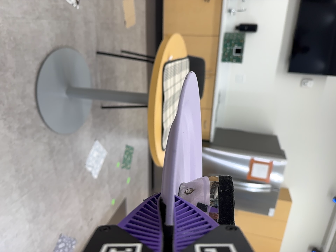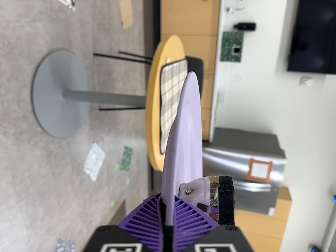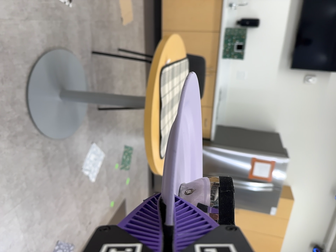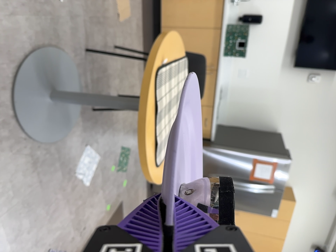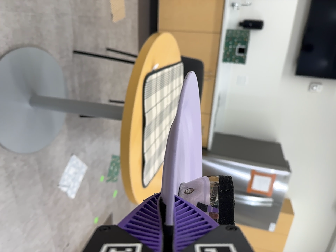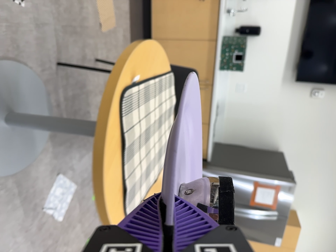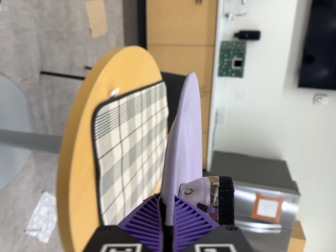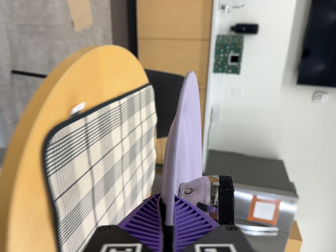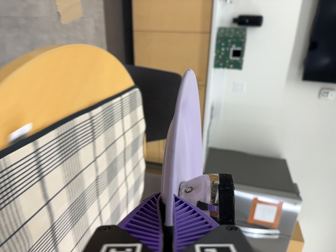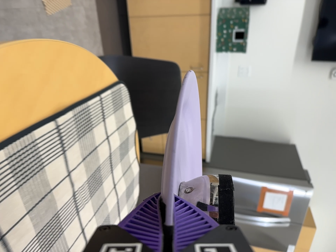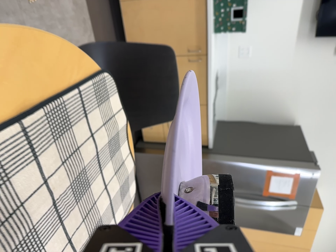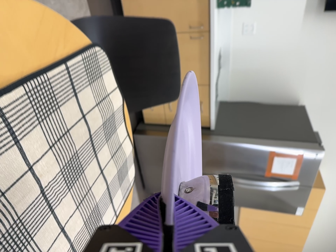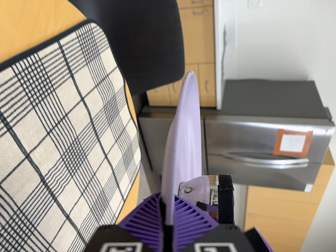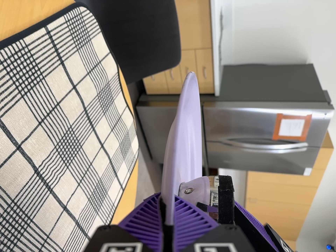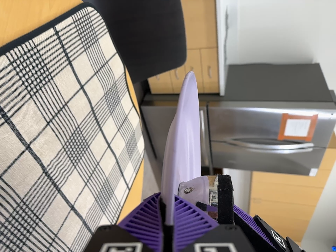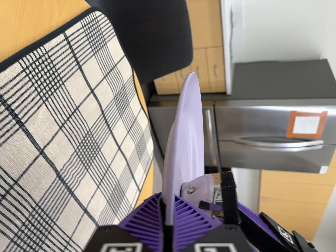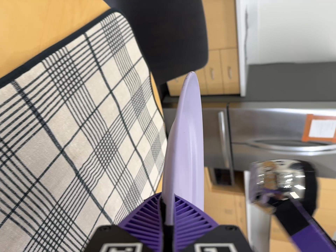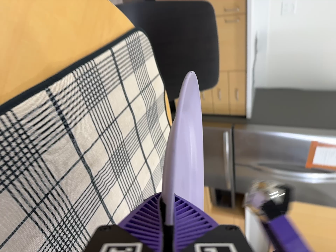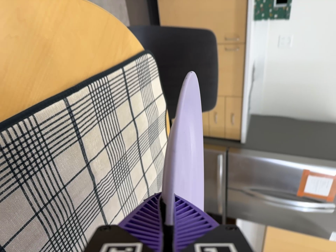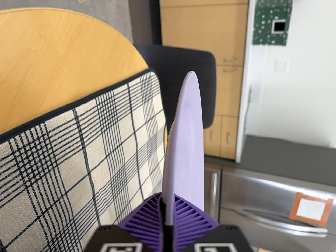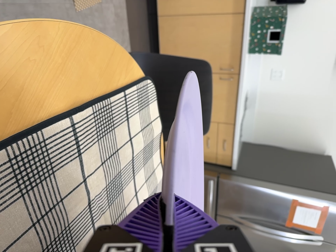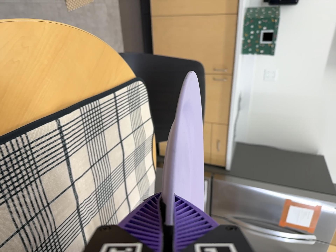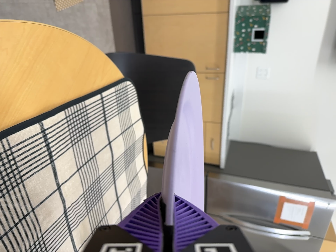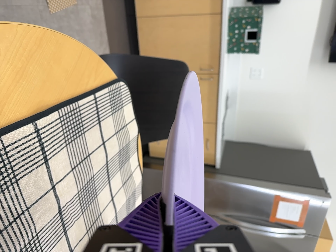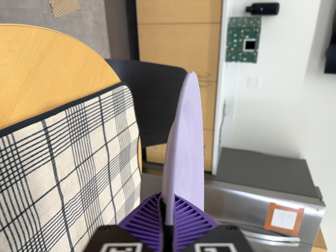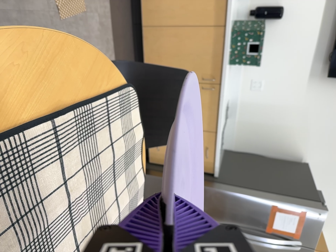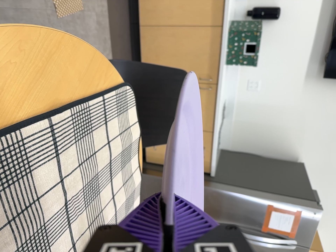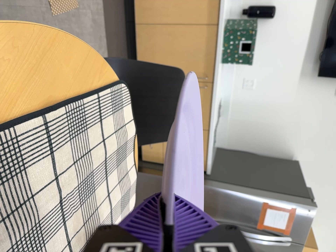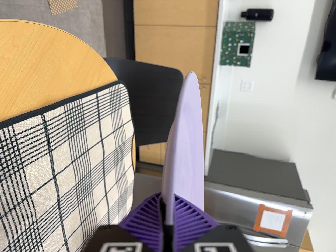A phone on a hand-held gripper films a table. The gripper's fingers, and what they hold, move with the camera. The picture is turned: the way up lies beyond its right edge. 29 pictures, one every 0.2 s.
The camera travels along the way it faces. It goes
forward.
0.0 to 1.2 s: The camera travels forward and toward the top of its view, about 60 cm, so what stands in front looms larger.
1.2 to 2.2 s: The camera travels forward, about 50 cm, so what stands in front looms larger. Its aim tips toward the bottom of its view by about 15 degrees.
2.2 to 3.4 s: The camera travels to its left, about 5 cm, so close, fixed things drift to the right.
3.4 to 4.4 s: The camera travels backward, about 5 cm, so what stands in front gets smaller. Its aim tips toward the top of its view by about 10 degrees, and the scene shifts downward.
4.4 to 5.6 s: The camera travels backward, about 5 cm, so what stands in front gets smaller.
The film runs forward here.
